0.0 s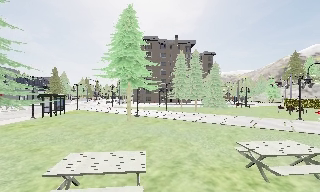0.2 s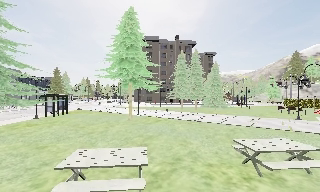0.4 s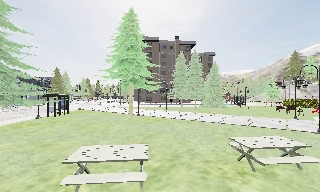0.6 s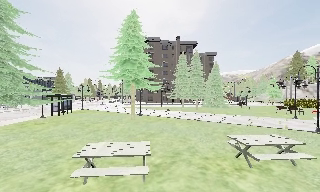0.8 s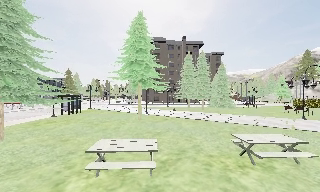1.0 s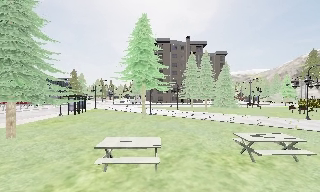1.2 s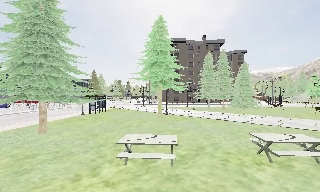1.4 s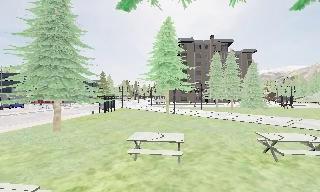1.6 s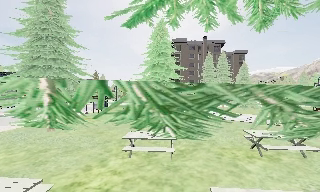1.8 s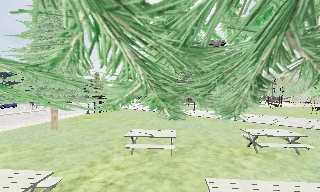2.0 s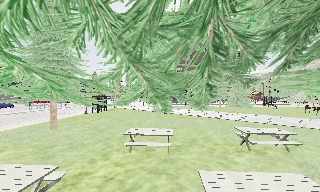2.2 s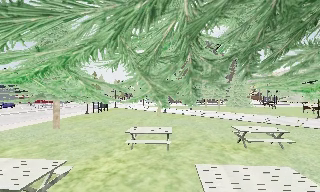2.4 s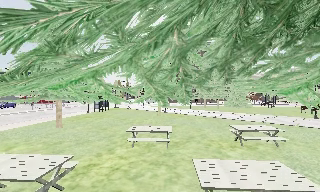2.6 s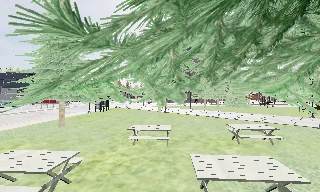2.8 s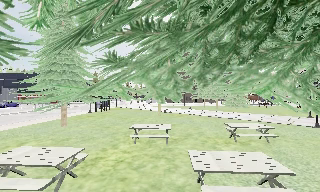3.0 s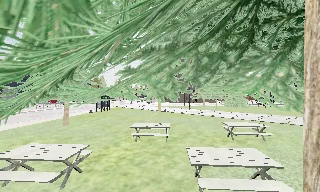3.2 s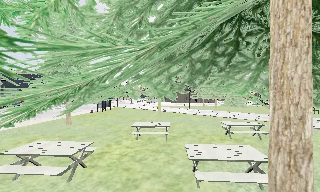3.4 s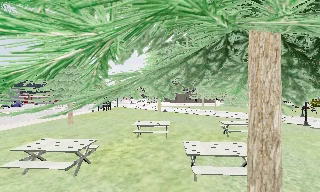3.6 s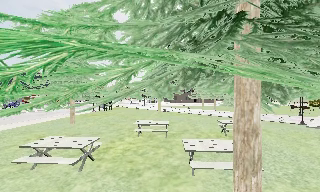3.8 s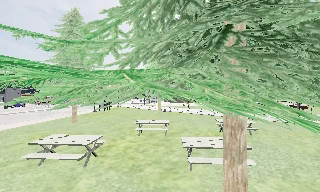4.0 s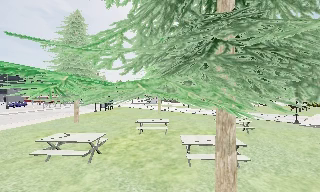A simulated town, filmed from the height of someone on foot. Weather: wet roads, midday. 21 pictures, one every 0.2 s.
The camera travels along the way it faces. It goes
backward.
0.0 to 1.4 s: The scene slides to the right, as the camera pans about 15 degrees to its left. It travels backward, about 2.5 m, so what stands in front gets smaller.
1.4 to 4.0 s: The camera travels backward, about 4 m, so what stands in front gets smaller.
The film runs backward here.
